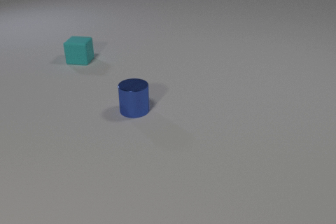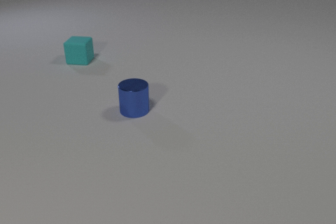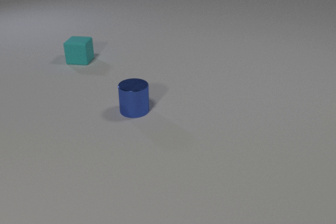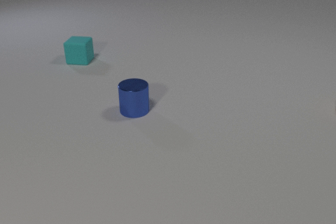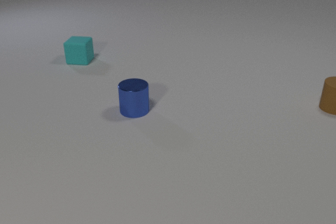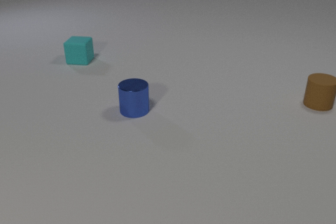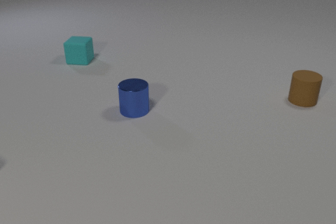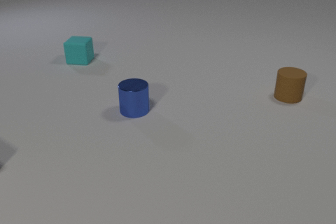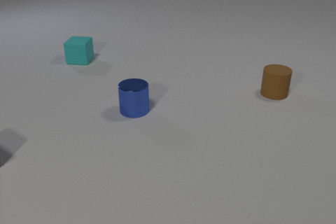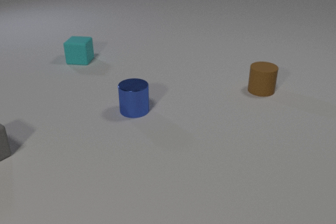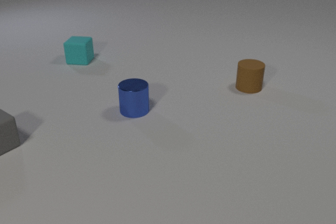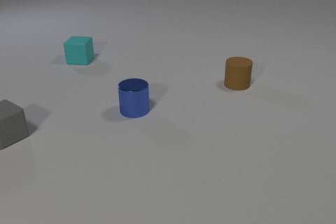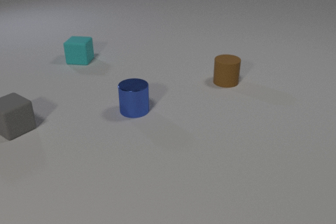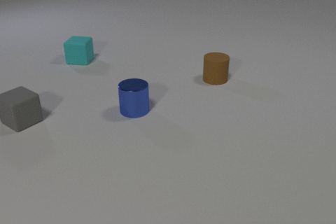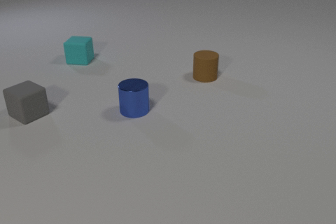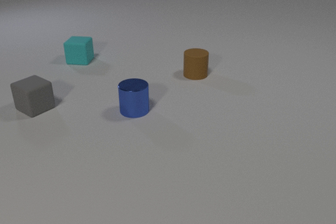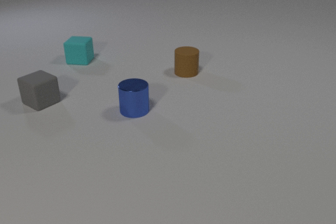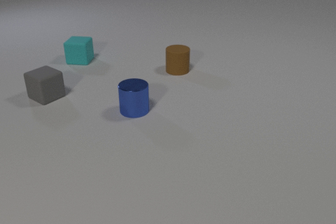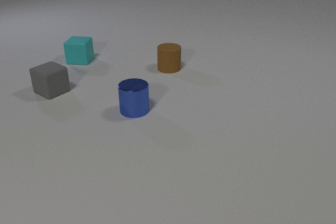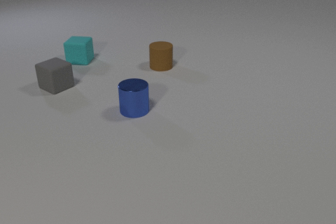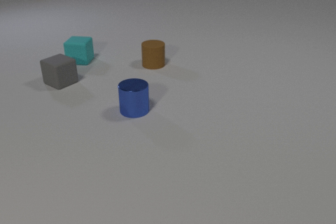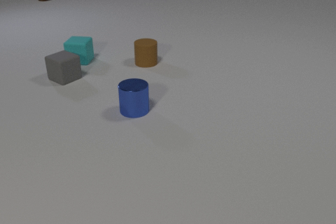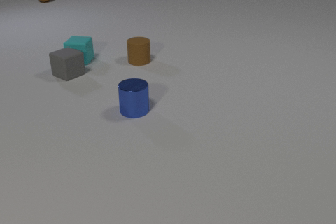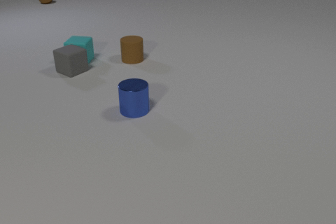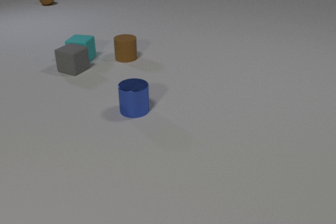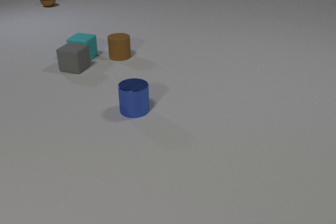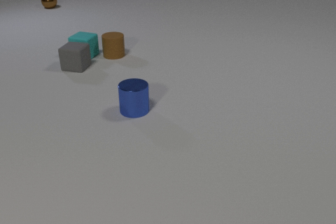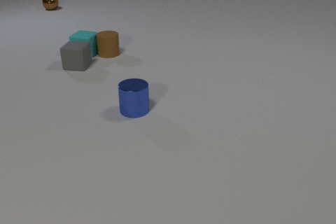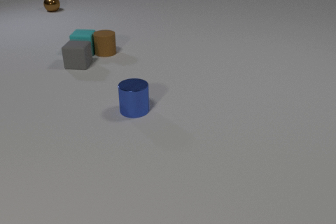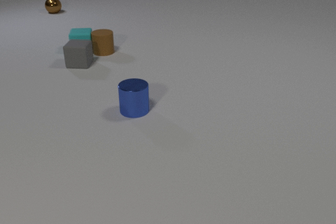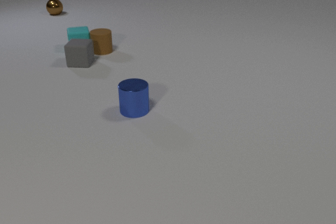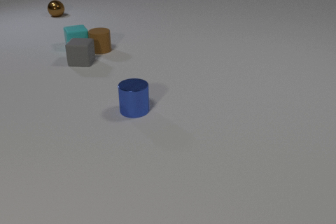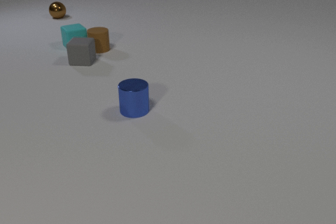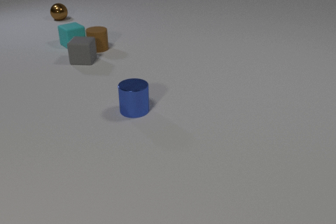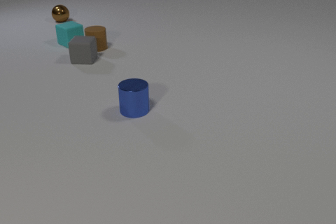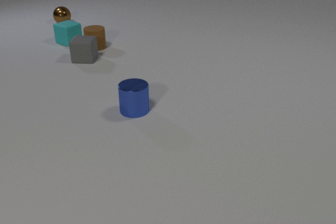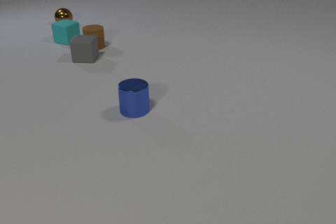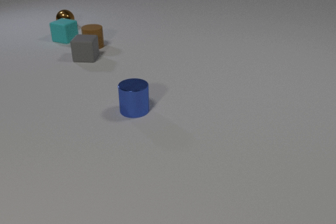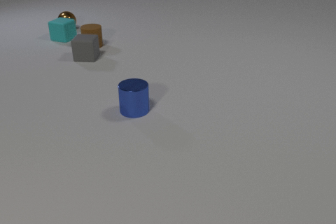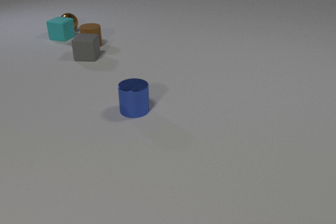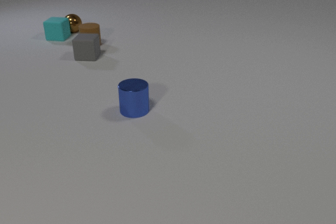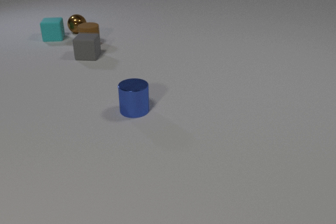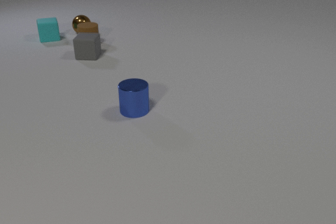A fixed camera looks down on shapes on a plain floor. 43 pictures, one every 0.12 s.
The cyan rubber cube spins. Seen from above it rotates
counterclockwise.
The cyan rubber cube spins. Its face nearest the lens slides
to the right.
0.00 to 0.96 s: The brown rubber cylinder comes in at the right edge, slides to the left.
0.96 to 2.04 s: The gray rubber cube slides away from the camera and to the right. The brown rubber cylinder slides to the left and away from the camera.
2.04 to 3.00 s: The gray rubber cube slides away from the camera and to the right. The cyan rubber cube slides away from the camera. The brown metal sphere comes in at the top edge, rolls toward the camera. The brown rubber cylinder slides to the left and away from the camera. The gray rubber cube and the cyan rubber cube collide.
3.00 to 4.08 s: The gray rubber cube slides away from the camera and to the right. The cyan rubber cube slides away from the camera, spins counterclockwise seen from above by about 60 degrees, its near face sliding to the right. The brown metal sphere rolls toward the camera. The brown rubber cylinder slides away from the camera and to the left. The cyan rubber cube and the brown rubber cylinder collide.
4.08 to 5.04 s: The gray rubber cube slides away from the camera. The cyan rubber cube slides to the left and away from the camera, spins so that its near face slides to the right, counterclockwise seen from above. The brown metal sphere rolls toward the camera and to the right. The brown rubber cylinder slides away from the camera and to the left. The cyan rubber cube and the brown metal sphere collide.
How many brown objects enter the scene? 2.
What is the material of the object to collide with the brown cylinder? rubber.
What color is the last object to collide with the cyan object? brown.
